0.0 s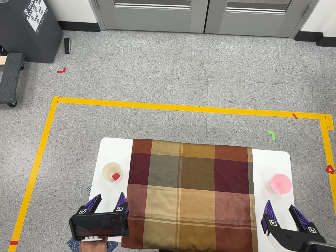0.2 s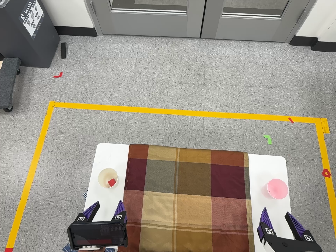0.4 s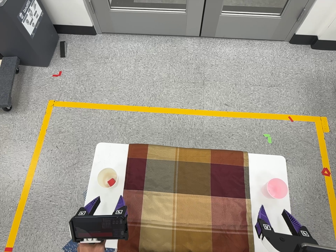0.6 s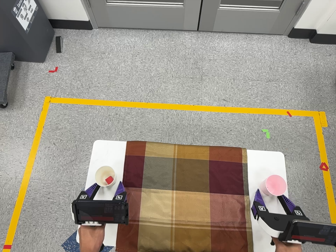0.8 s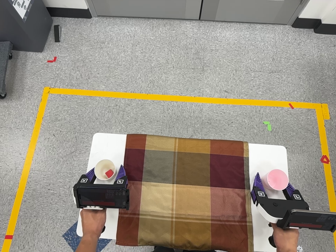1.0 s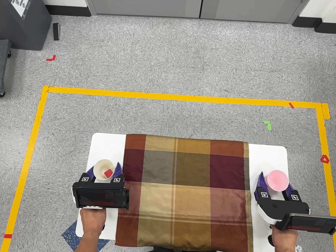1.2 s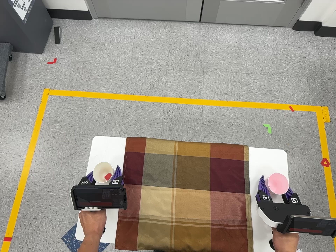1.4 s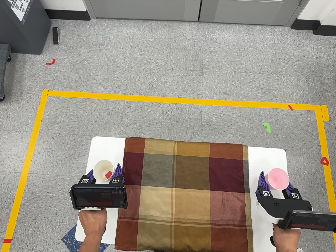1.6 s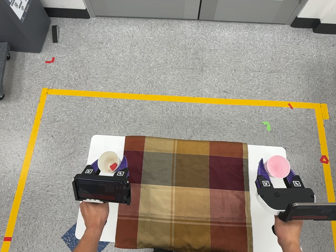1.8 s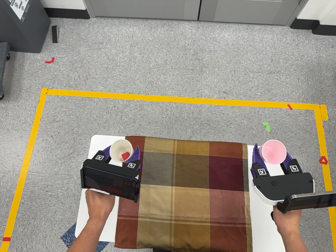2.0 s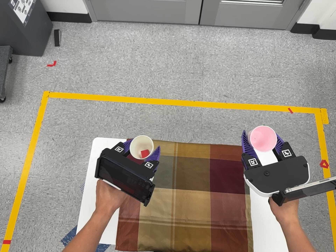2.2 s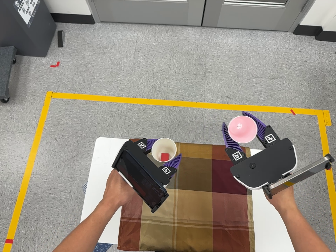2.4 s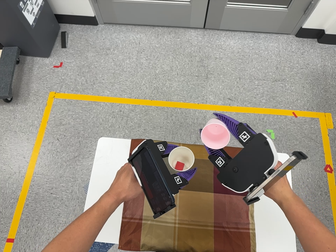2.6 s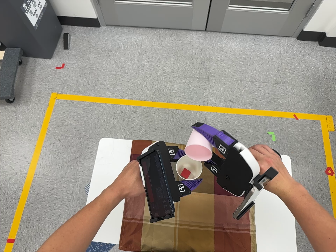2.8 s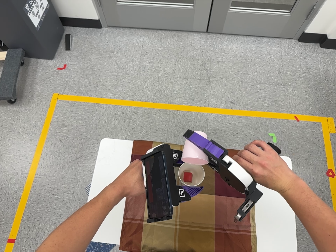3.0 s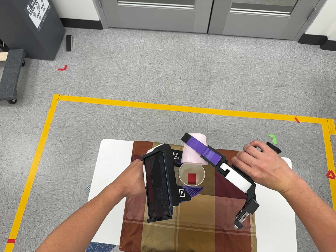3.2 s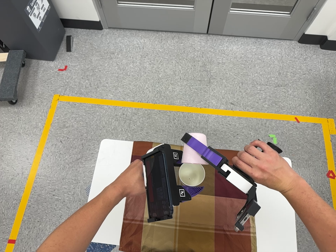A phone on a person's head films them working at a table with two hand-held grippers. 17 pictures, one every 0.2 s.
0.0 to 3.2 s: The camera shifts only a little, or ends up much as it began.
The film runs backward here.
